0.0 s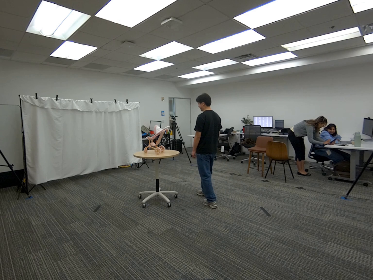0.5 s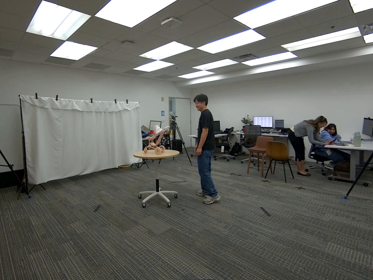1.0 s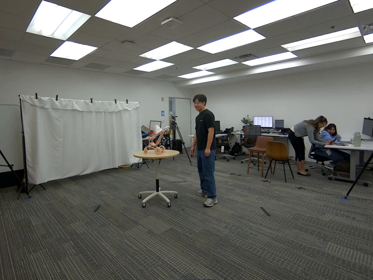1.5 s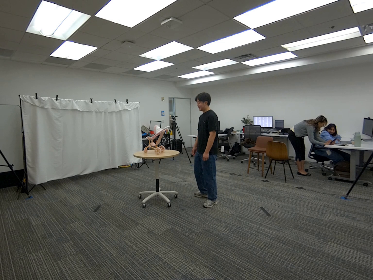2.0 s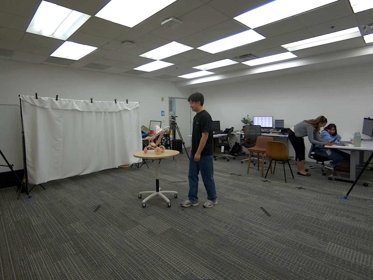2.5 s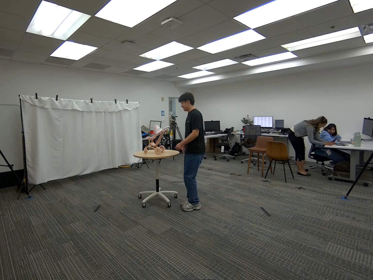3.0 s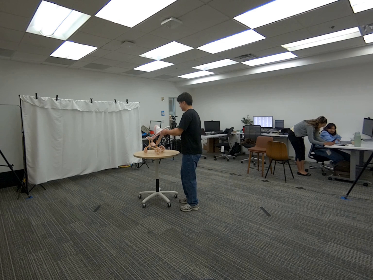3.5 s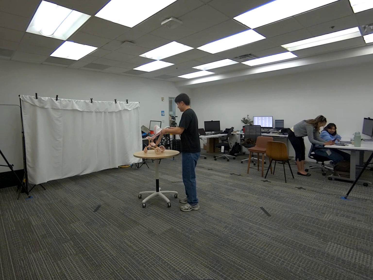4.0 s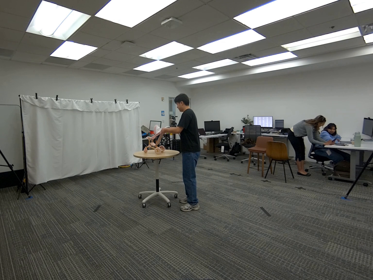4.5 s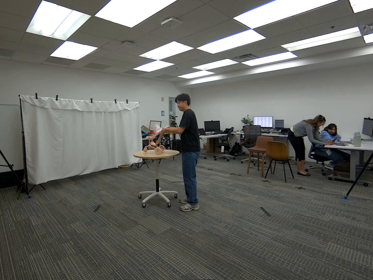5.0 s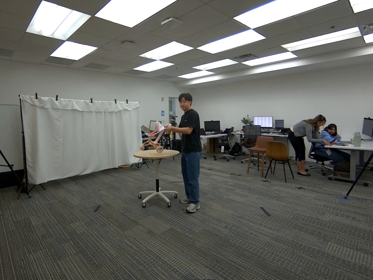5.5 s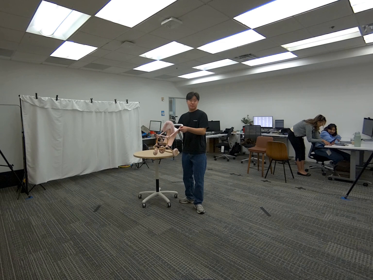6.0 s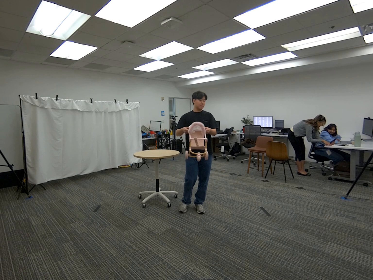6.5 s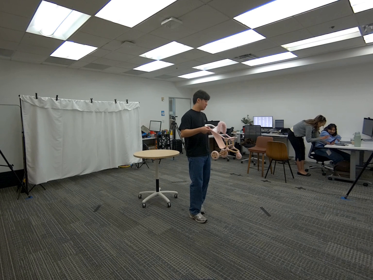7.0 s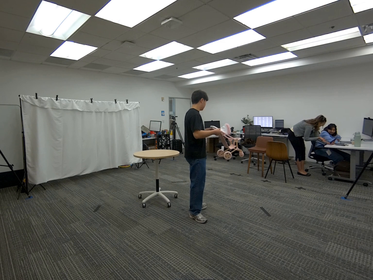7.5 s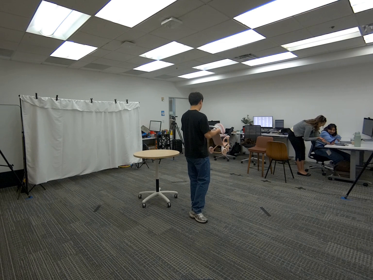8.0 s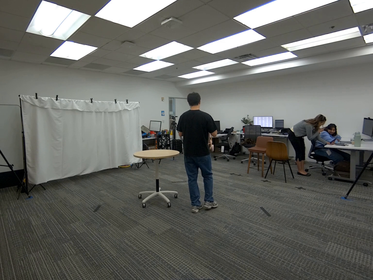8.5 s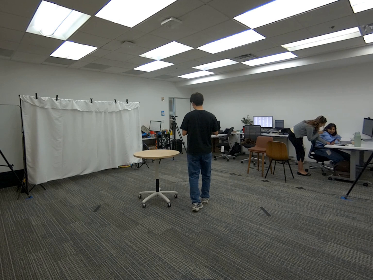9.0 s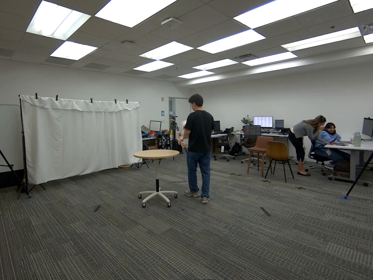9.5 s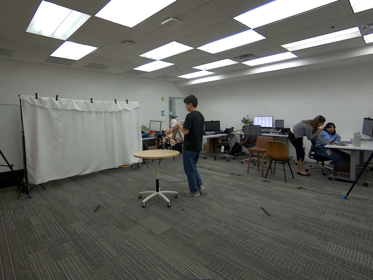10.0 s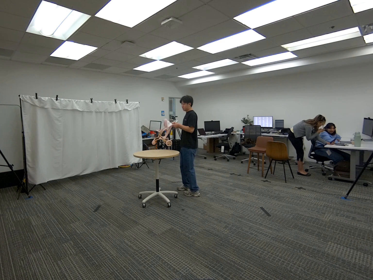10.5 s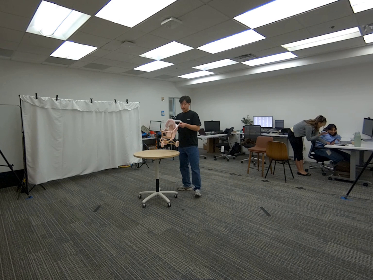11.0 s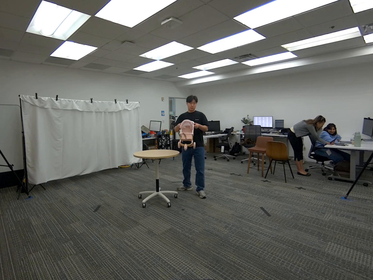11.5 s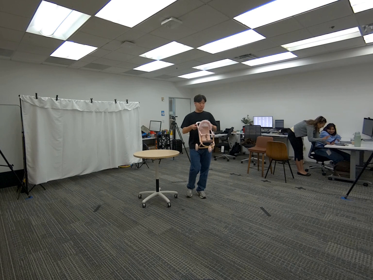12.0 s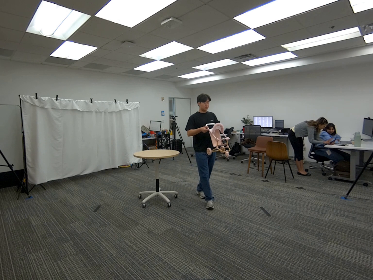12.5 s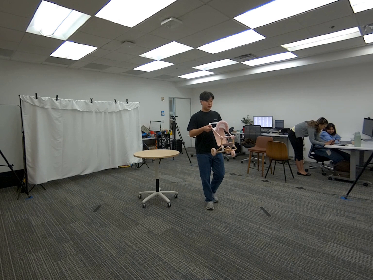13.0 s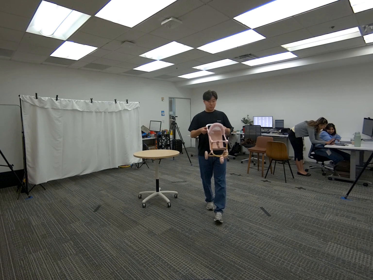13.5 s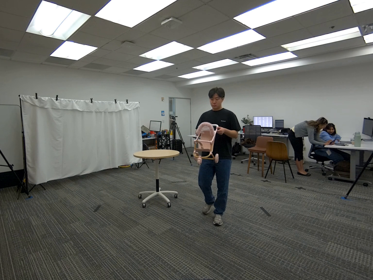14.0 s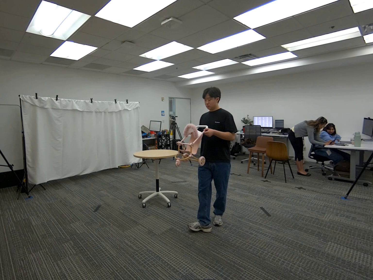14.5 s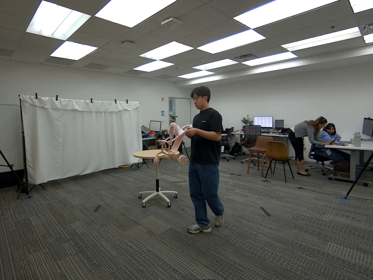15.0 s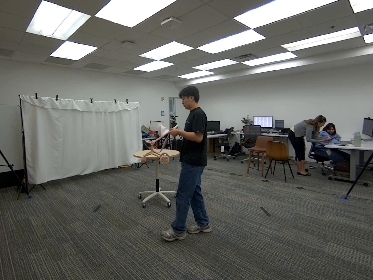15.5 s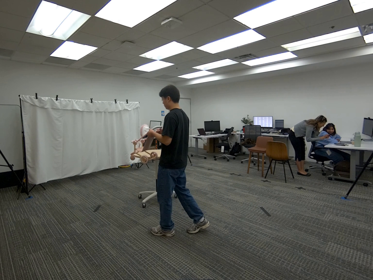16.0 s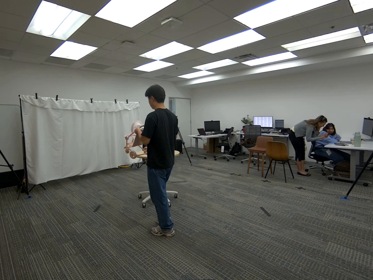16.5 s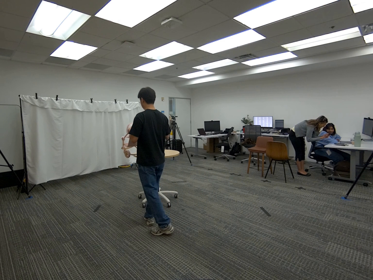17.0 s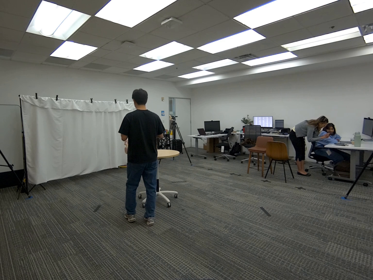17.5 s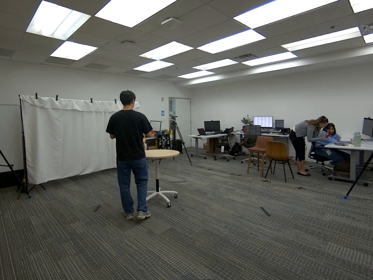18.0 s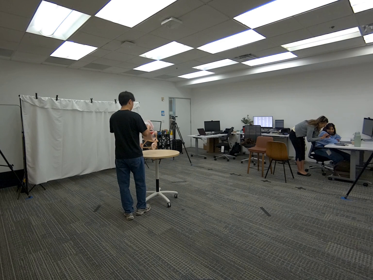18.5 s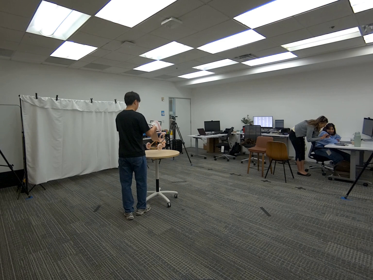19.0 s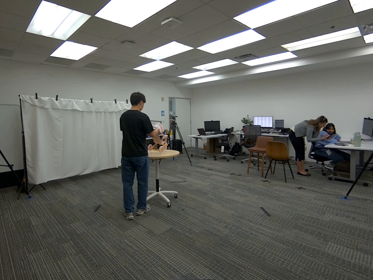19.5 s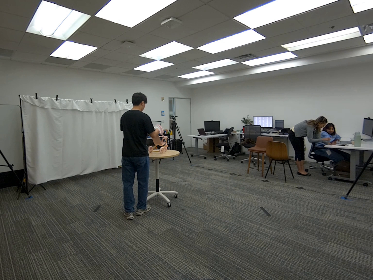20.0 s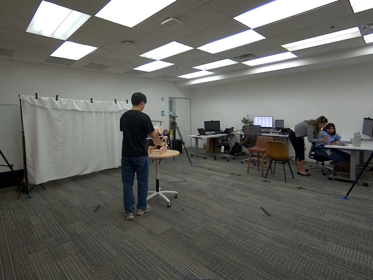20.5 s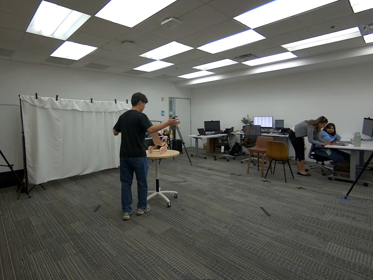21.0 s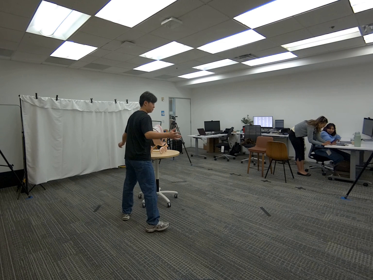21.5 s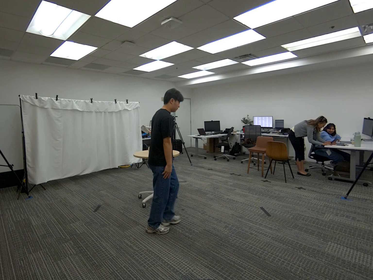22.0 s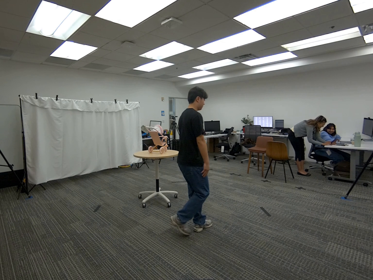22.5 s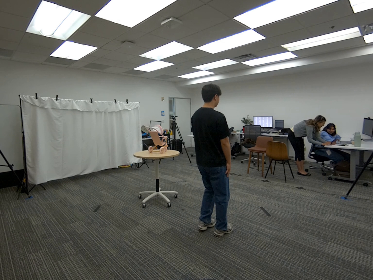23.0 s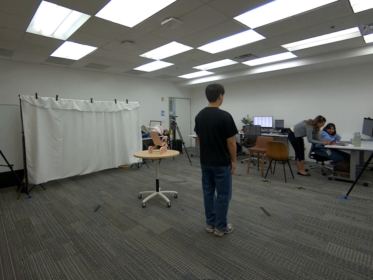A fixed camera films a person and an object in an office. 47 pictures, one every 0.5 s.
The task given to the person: Walk over to the toy stroller on the round table and pick up using both hands. Walk within the bounding area and place on the ground when complete.
